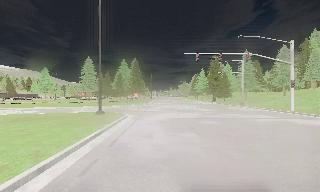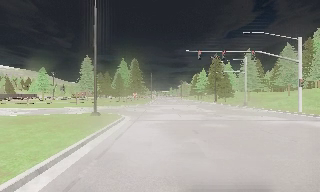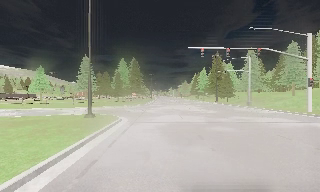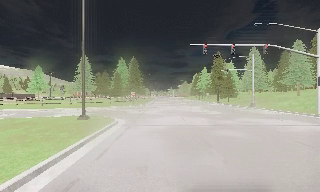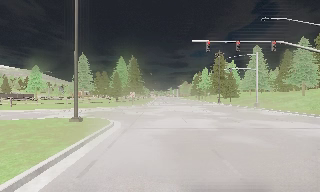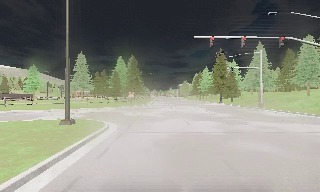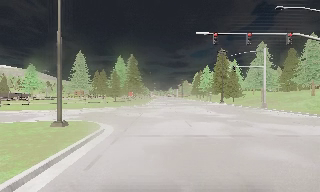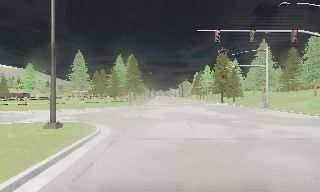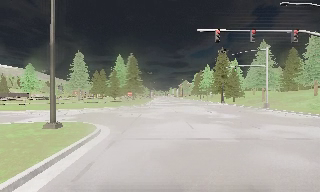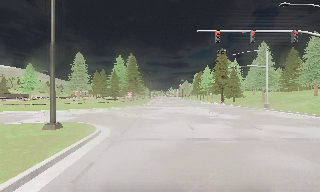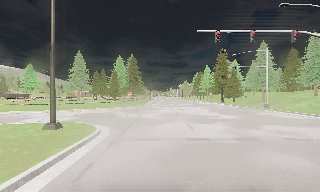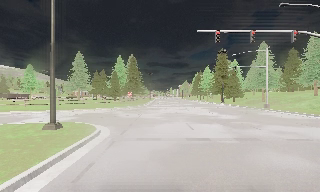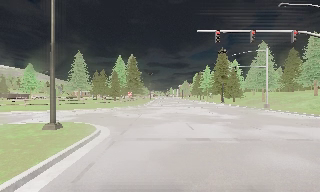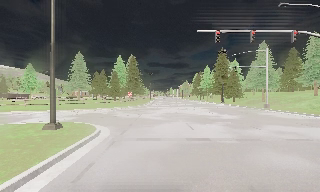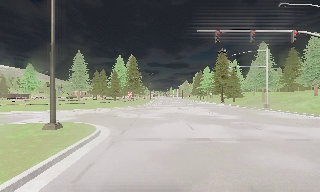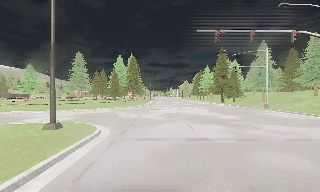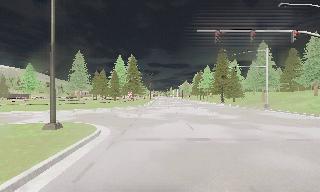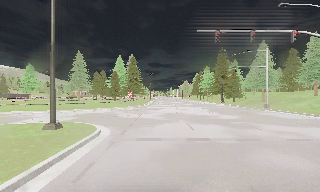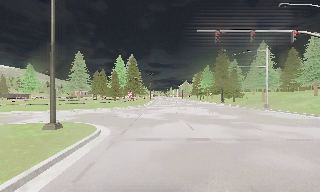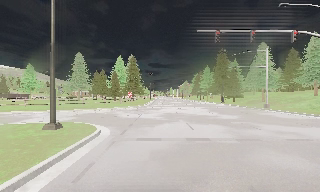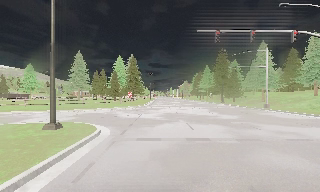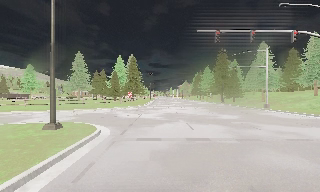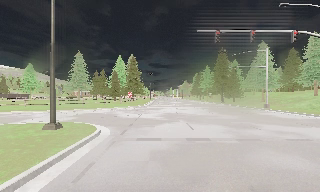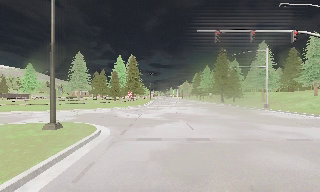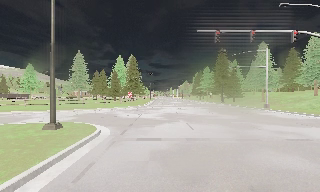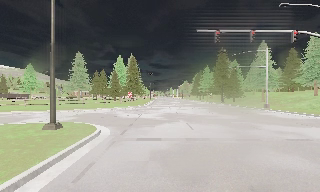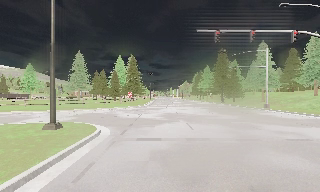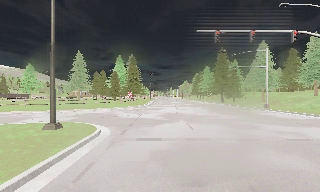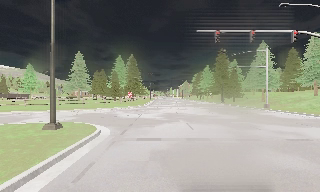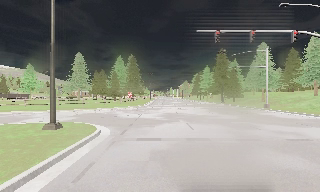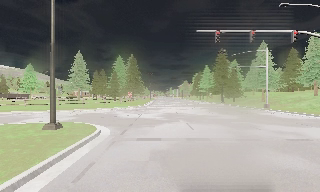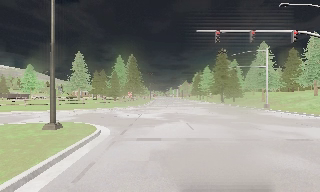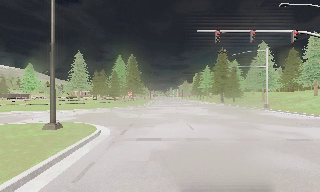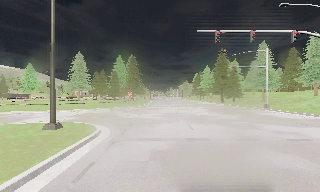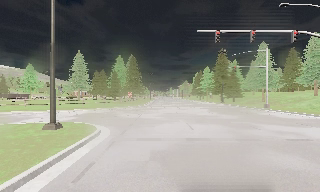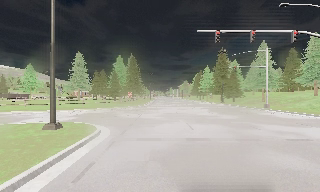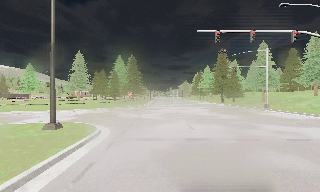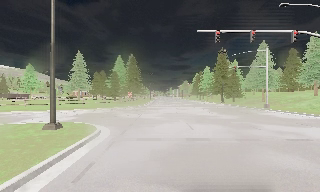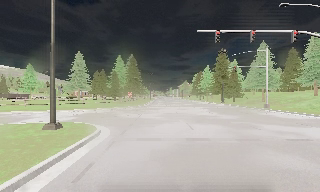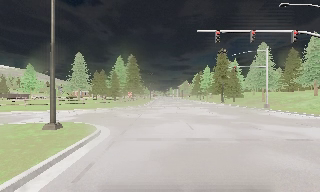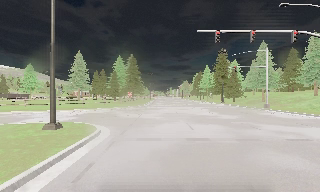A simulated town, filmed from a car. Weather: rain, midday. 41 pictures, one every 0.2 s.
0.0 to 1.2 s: The camera travels forward, about 6 m, so what stands in front looms larger.
1.2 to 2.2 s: The camera travels forward, about 0.5 m, so what stands in front looms larger. It loses speed.
2.2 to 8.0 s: The camera keeps its place and its aim.
The film runs forward here.
